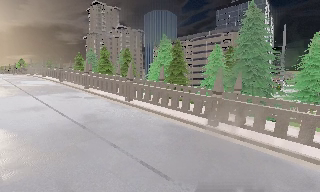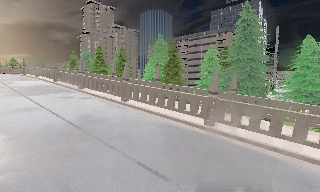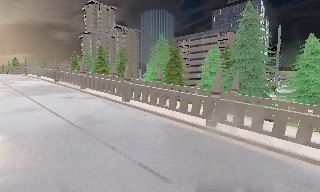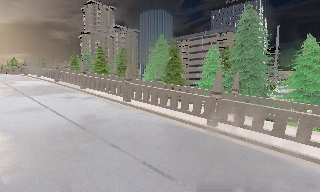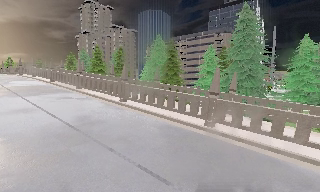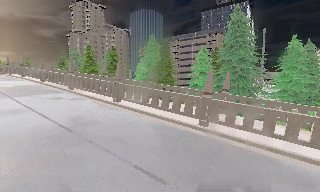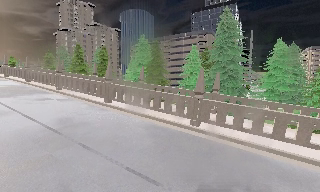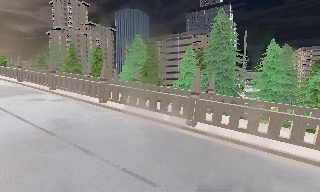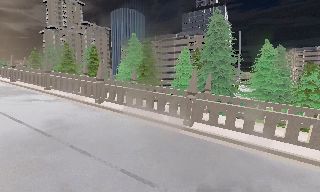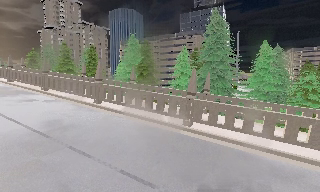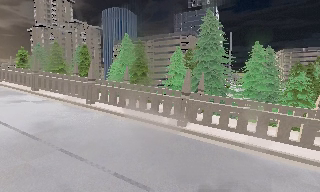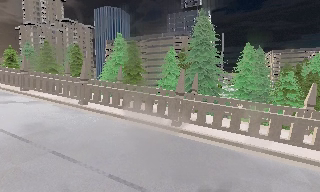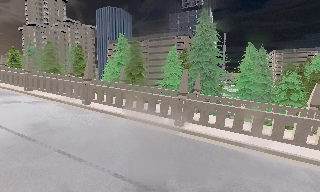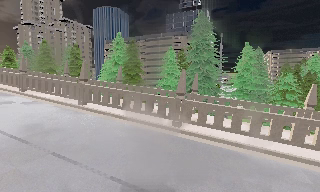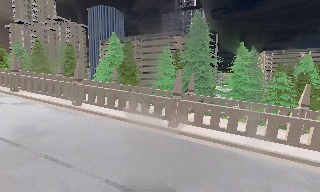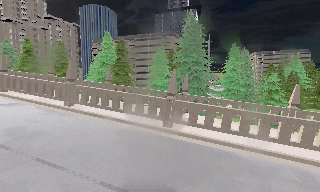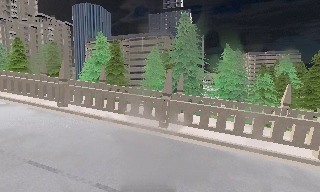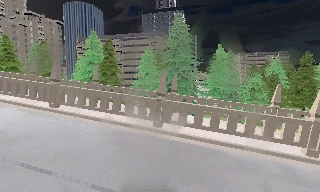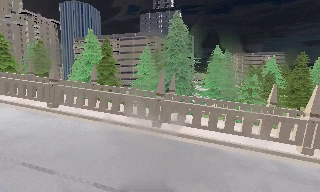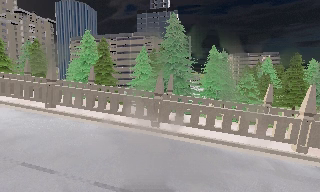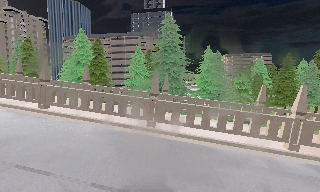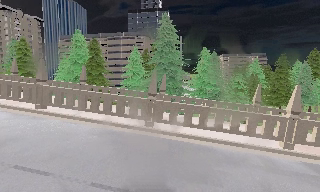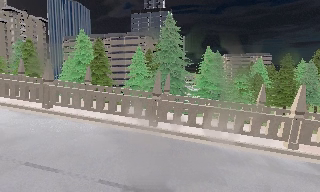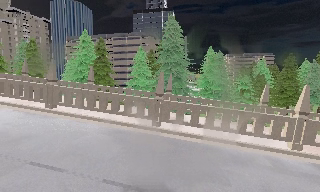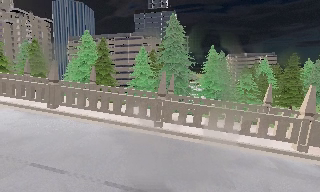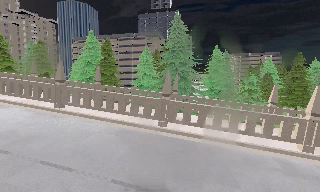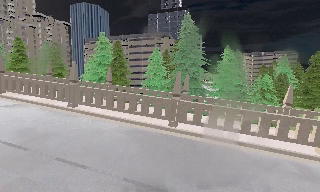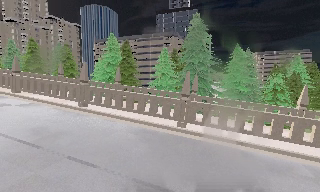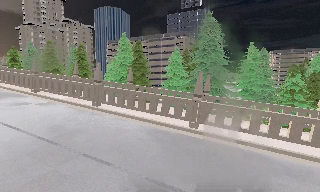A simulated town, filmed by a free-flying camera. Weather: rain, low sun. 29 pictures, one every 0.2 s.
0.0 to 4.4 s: The scene slides to the left, as the camera pans about 30 degrees to its right. It travels to its left, about 1 m.
4.4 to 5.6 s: The camera swings to its left by about 10 degrees, and the scene slides to the right.
The film runs forward here.
